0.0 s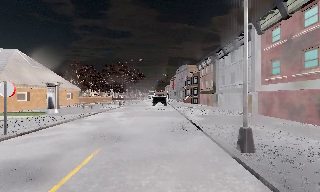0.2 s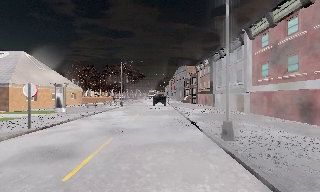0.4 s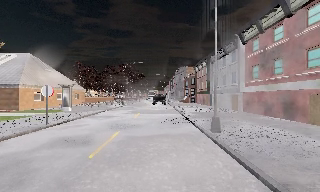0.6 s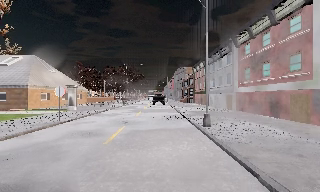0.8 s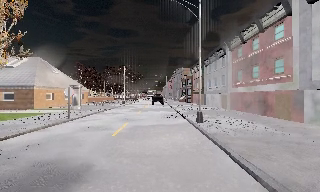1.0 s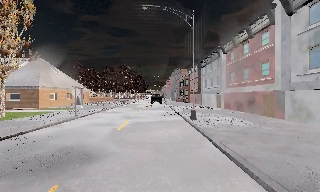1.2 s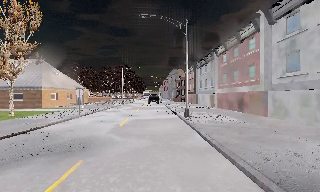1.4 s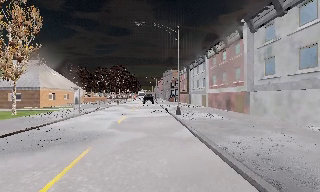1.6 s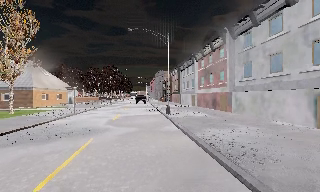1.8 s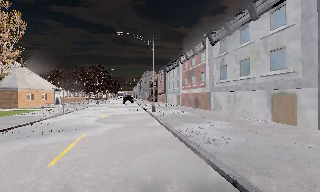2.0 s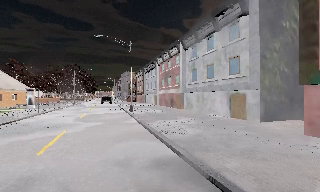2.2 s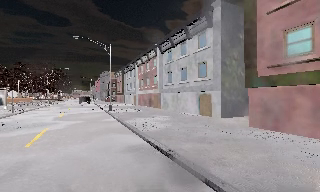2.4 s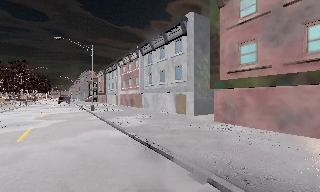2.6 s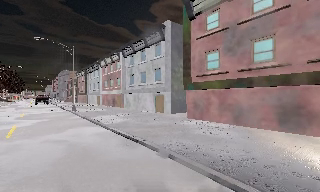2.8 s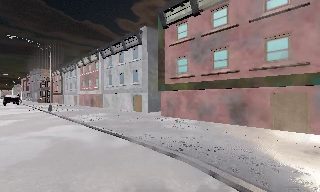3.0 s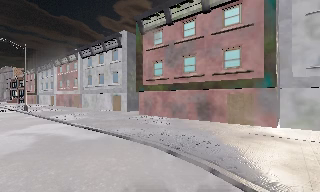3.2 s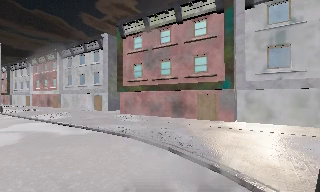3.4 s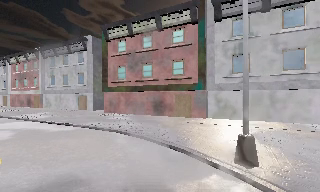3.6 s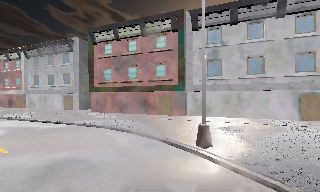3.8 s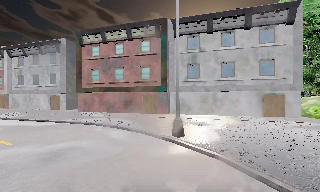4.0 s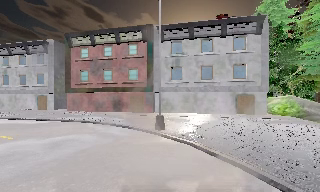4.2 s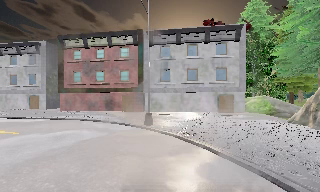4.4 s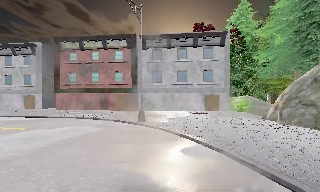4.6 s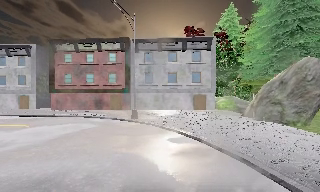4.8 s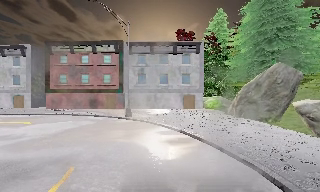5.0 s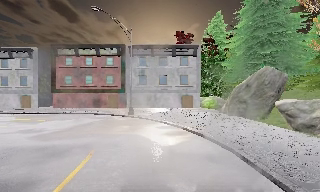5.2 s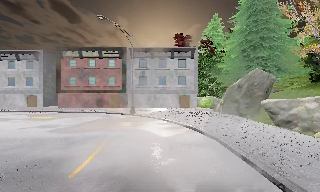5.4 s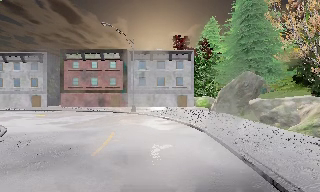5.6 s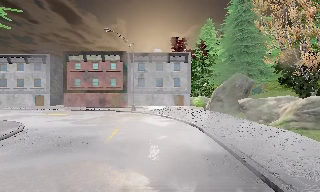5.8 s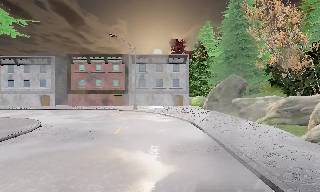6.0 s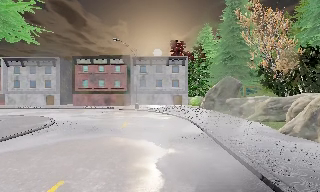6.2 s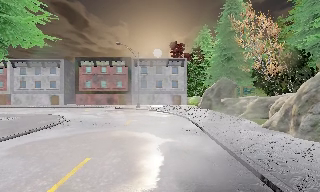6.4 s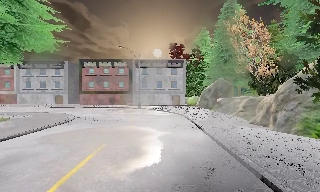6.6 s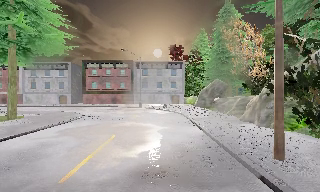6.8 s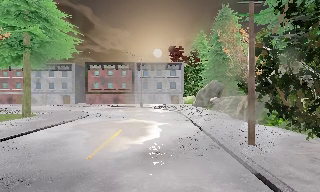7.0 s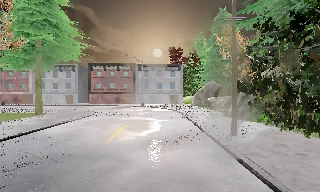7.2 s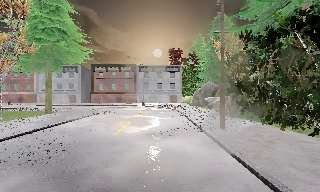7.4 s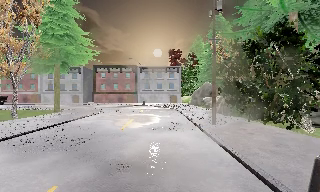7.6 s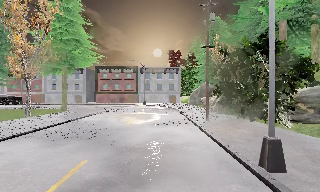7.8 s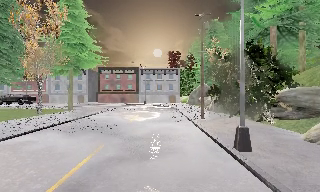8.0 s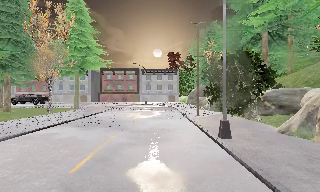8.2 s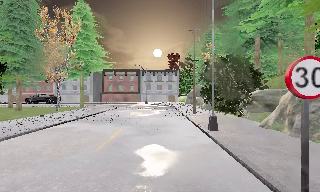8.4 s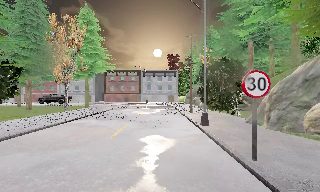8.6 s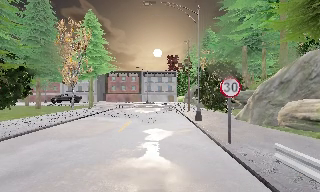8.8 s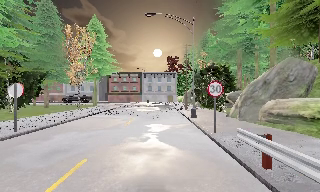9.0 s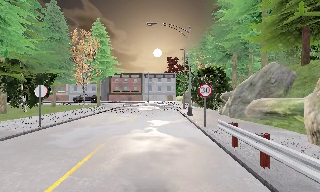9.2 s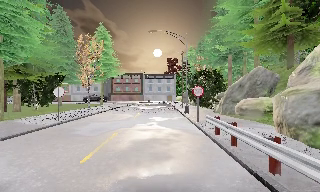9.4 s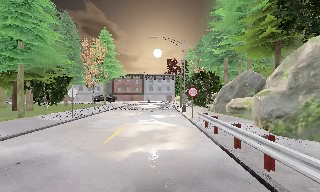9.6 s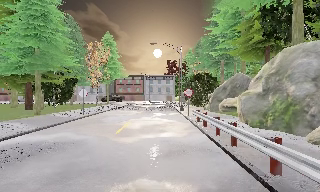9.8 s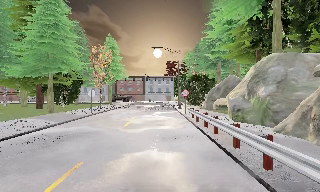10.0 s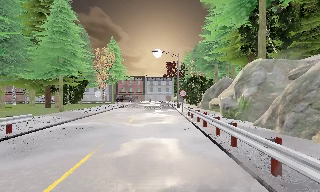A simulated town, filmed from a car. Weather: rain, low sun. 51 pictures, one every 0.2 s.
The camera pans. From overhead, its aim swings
clockwise.
The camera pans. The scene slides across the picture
to the left.
0.0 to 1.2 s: The camera travels backward, about 7 m, so what stands in front gets smaller.
1.2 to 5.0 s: The scene slides to the left, as the camera pans about 85 degrees to its right. It travels backward, about 25 m.
5.0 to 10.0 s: The camera travels backward, about 35 m, so what stands in front gets smaller.
The film runs backward here.
